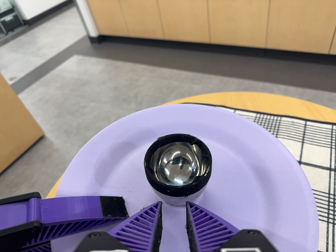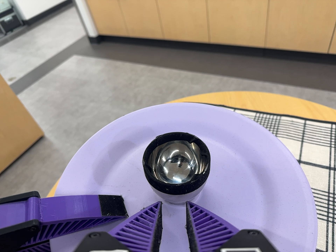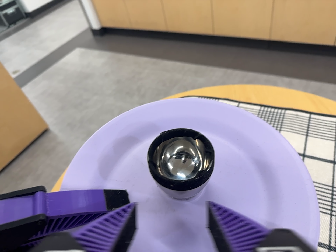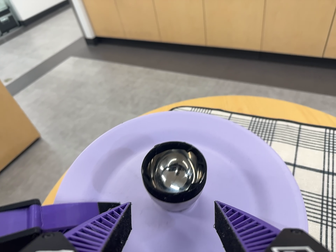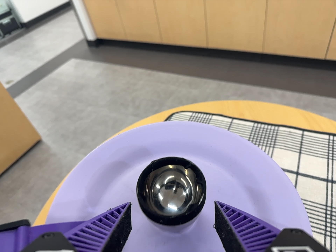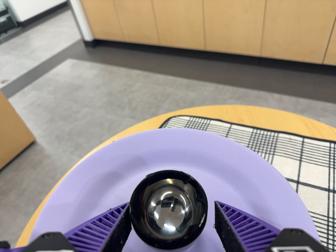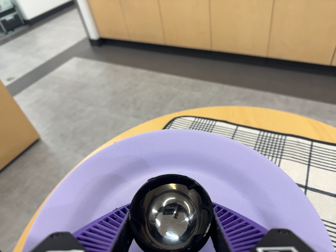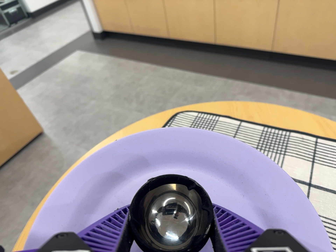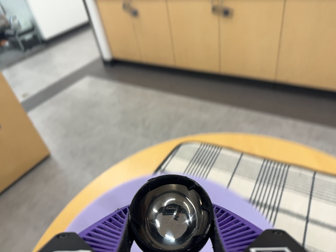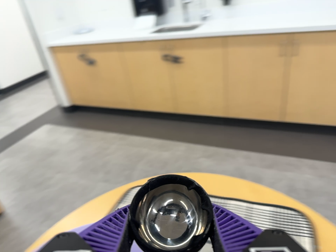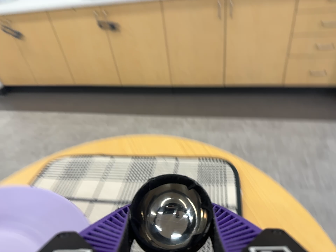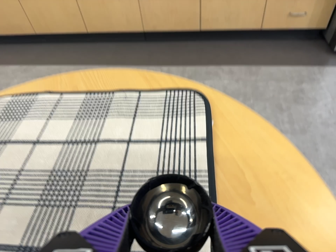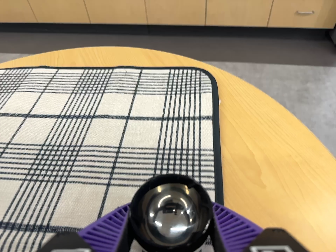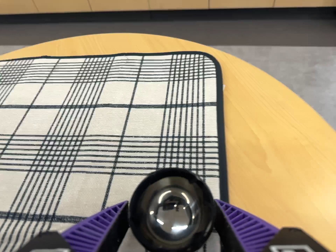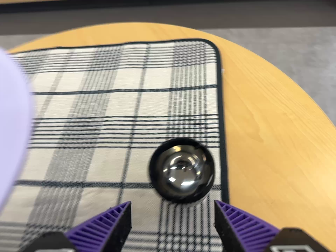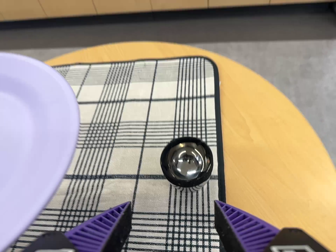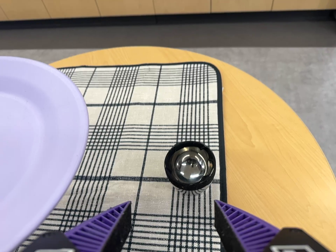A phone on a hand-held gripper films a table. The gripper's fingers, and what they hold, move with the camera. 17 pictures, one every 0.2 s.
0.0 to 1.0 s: The camera shifts only a little, or ends up much as it began.
1.0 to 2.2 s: The camera swings to its right by about 20 degrees, and the scene slides to the left. It travels to its right and forward, about 20 cm, so close, fixed things drift to the left. It rolls about its line of sight by about 10 degrees, and the scene rotates counterclockwise.
2.2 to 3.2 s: The camera travels backward and toward the bottom of its view, about 12 cm, so what stands in front gets smaller.
The film runs forward here.
